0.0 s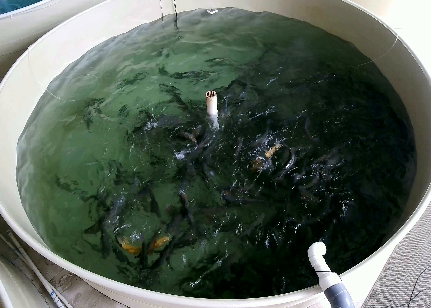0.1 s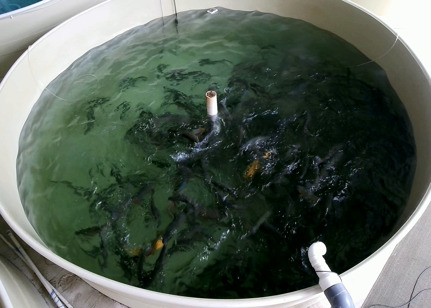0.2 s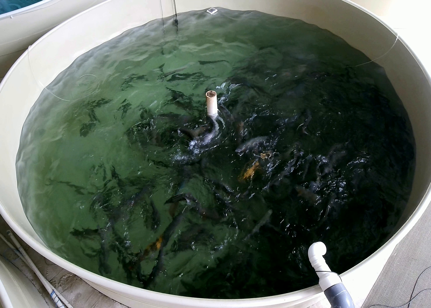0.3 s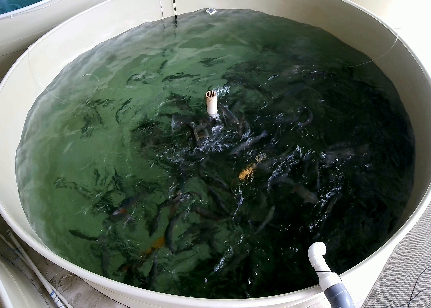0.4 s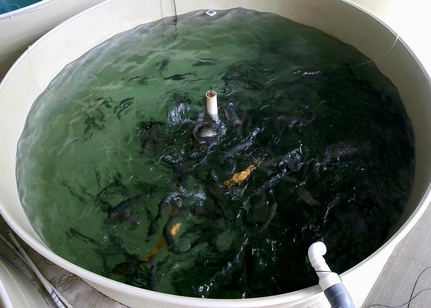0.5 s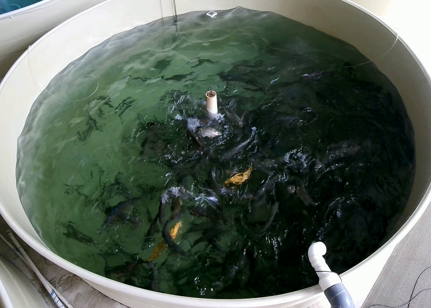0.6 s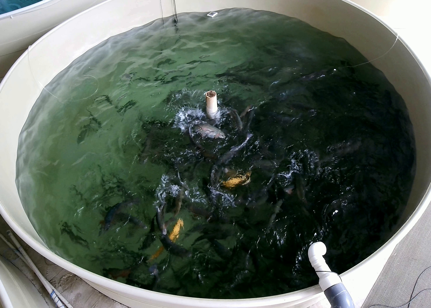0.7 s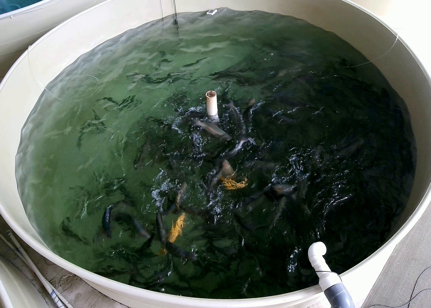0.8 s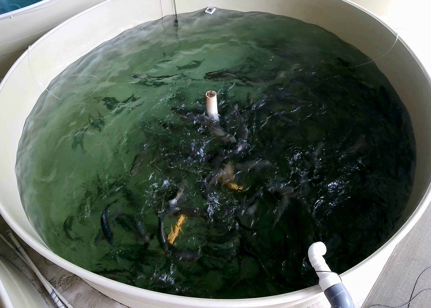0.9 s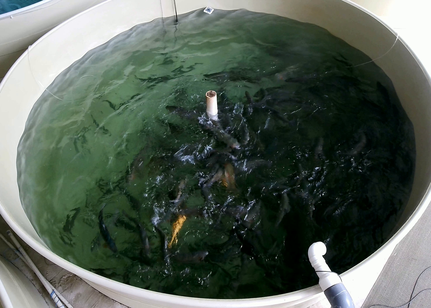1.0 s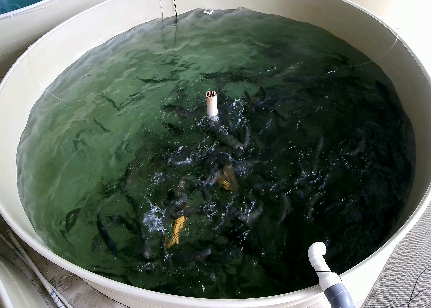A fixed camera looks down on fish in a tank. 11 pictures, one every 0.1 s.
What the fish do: Weak feeding.
